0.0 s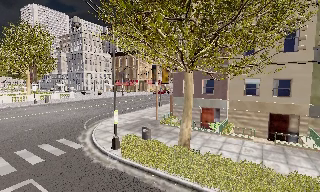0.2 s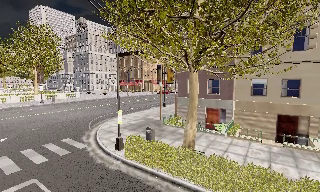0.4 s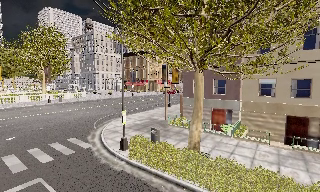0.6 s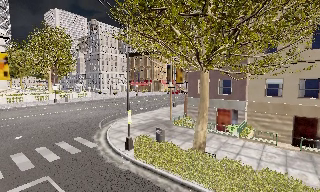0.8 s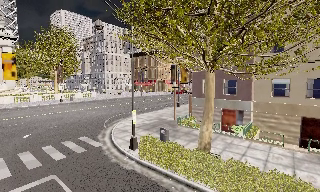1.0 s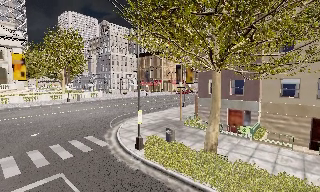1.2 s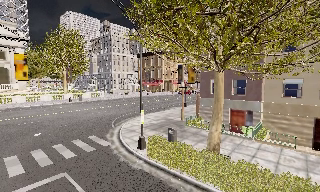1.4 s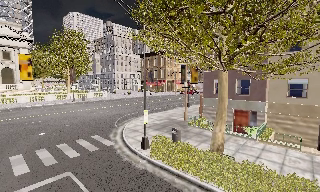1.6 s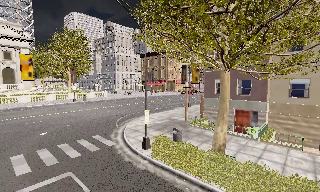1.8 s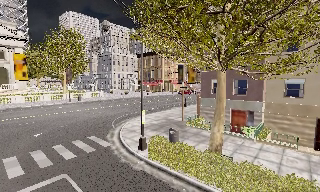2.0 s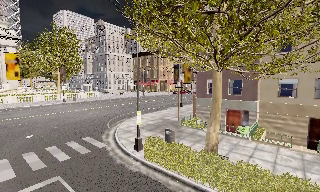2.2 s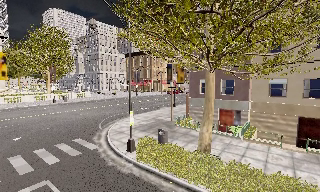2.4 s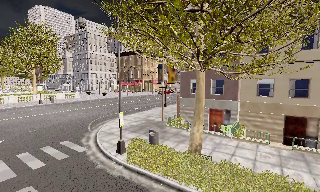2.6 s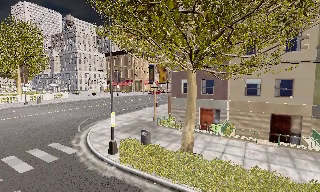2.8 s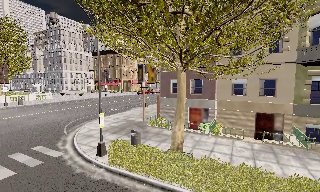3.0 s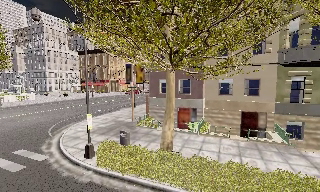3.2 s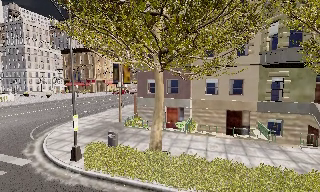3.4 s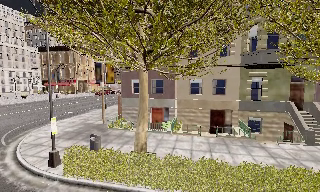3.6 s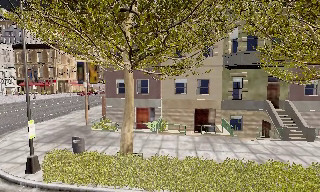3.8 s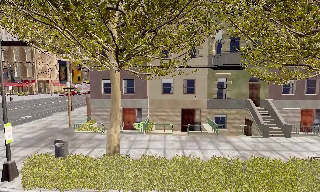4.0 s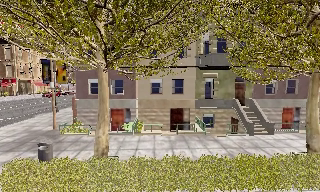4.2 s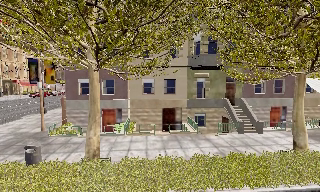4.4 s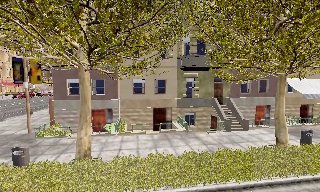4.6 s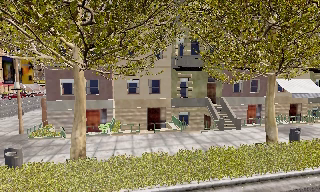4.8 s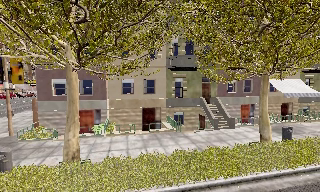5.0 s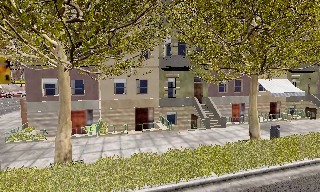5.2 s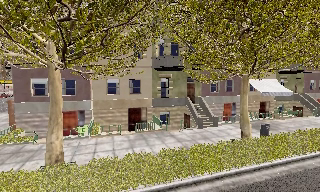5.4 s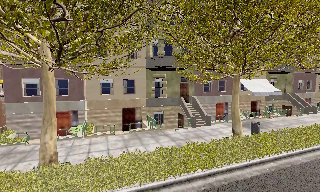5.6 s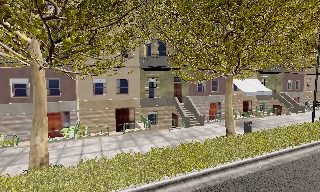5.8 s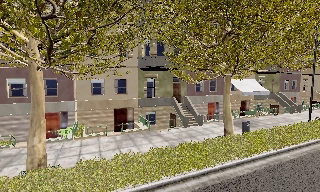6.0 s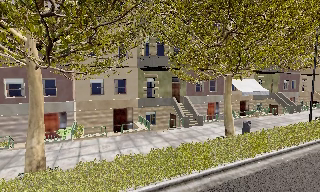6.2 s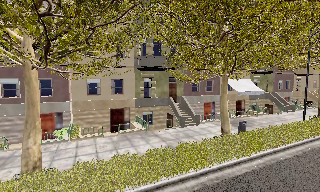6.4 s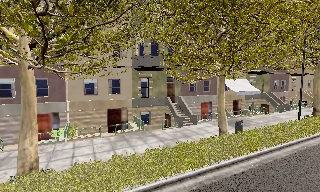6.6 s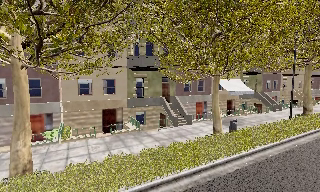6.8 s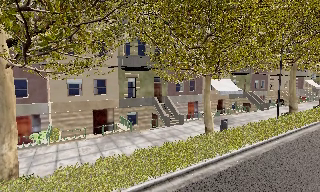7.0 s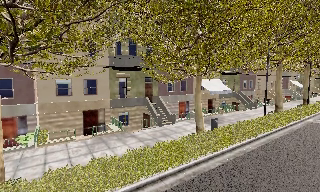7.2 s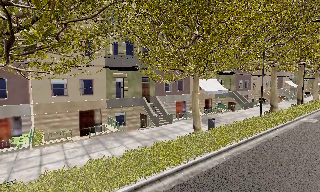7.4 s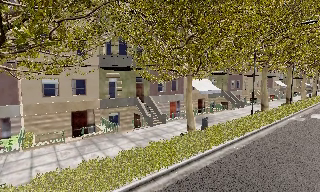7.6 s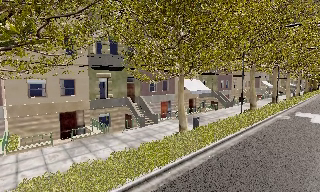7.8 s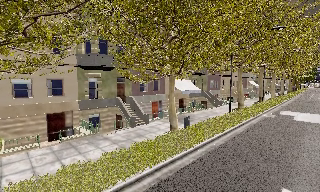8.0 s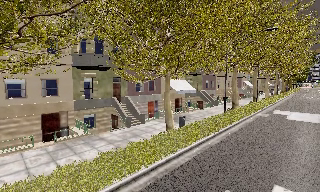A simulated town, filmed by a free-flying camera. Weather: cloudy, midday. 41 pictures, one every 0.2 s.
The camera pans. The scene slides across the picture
to the left.
The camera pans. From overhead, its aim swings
clockwise.
0.0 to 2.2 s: The camera travels forward, about 0.5 m, so what stands in front looms larger.
2.2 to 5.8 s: The scene slides to the left, as the camera pans about 60 degrees to its right. It travels to its left, about 0.5 m.
5.8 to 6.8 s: The camera shifts only a little, or ends up much as it began.
6.8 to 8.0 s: The camera pans to its right, which is clockwise from overhead, by about 15 degrees.
The film runs forward here.
